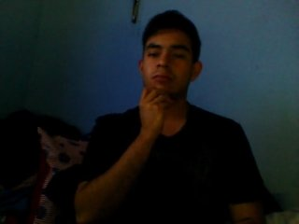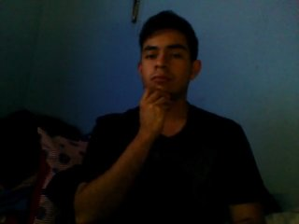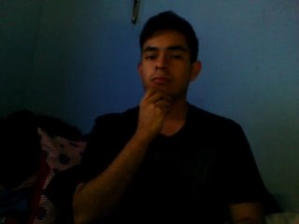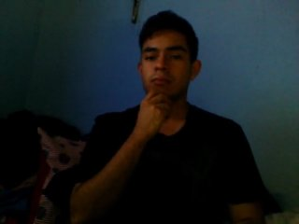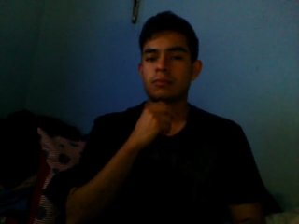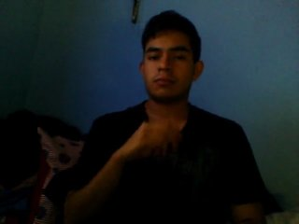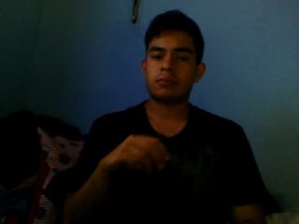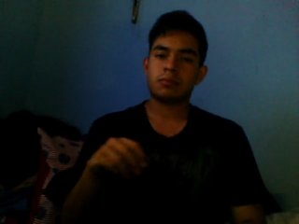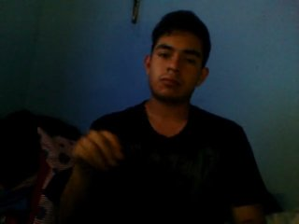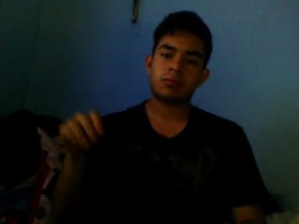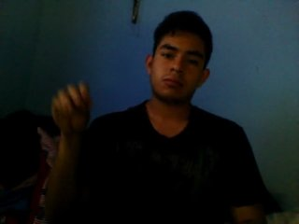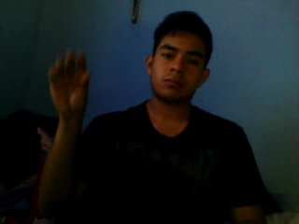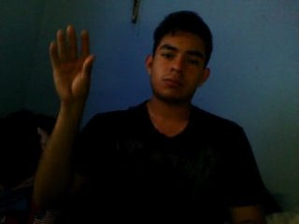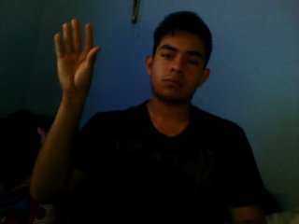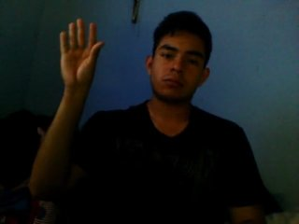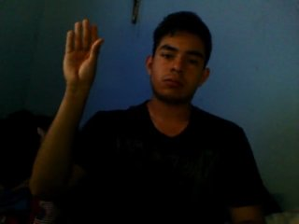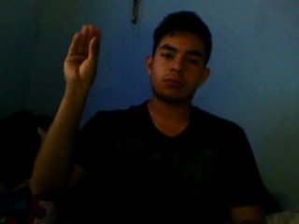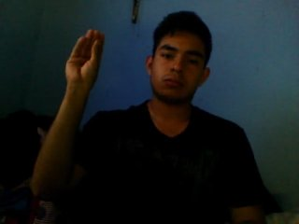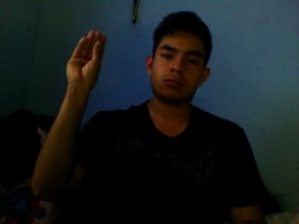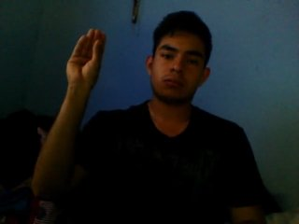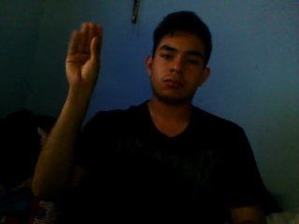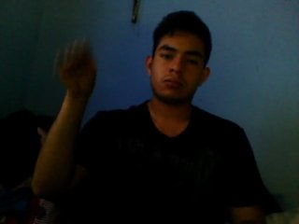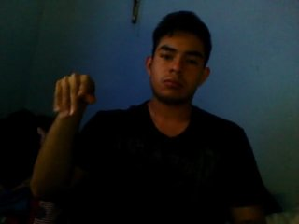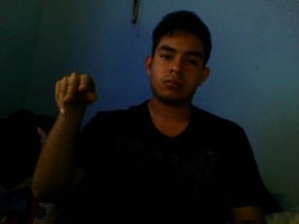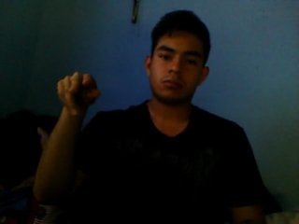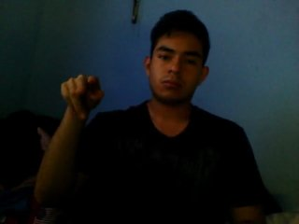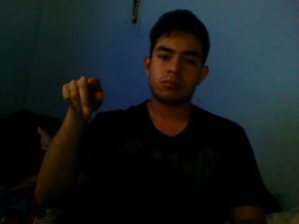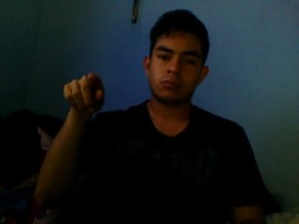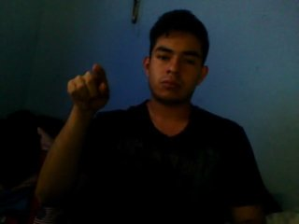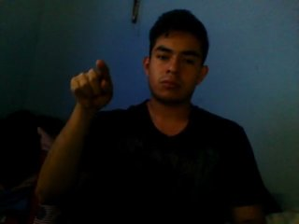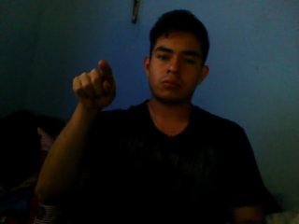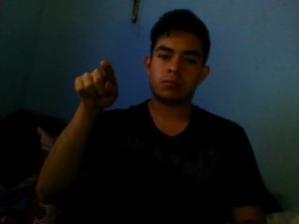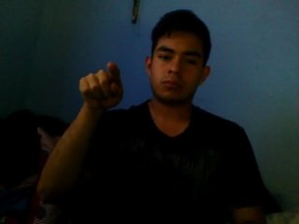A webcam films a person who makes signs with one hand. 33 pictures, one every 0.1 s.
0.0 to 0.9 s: Non-gesture.
1.0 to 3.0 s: On the screen the hand sweeps downward. The name of the sign: Throw down.
